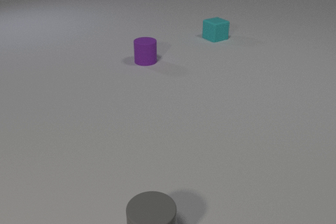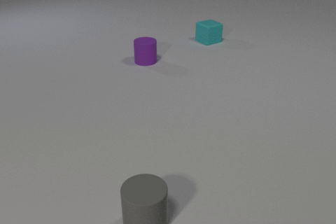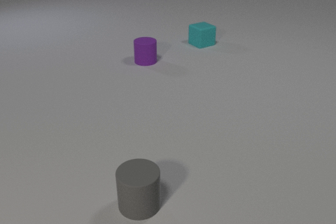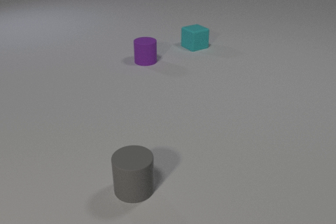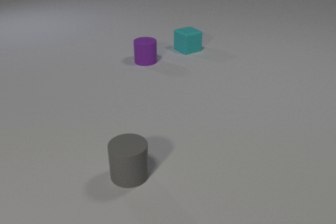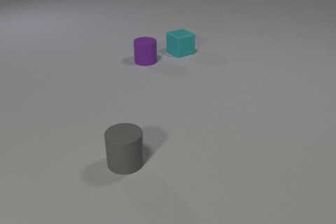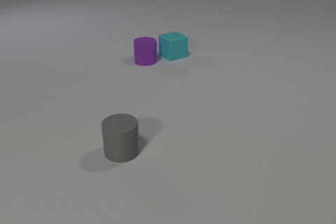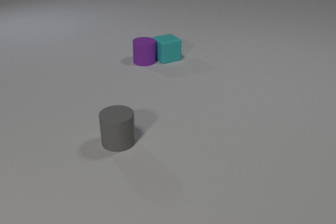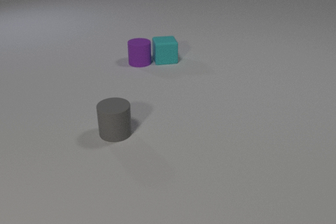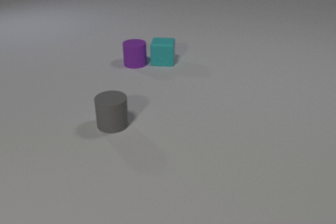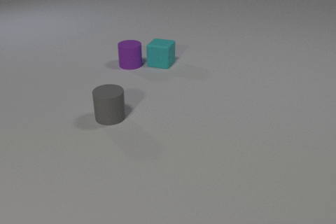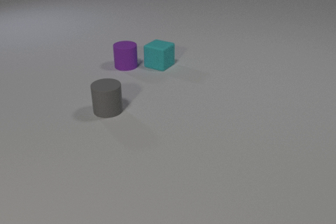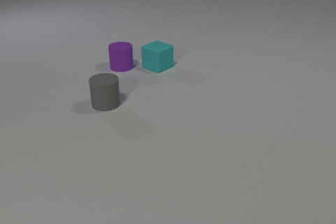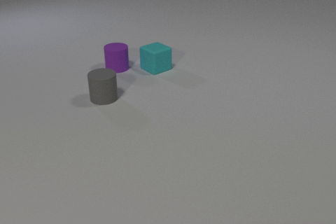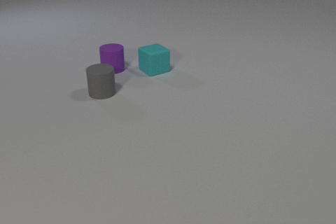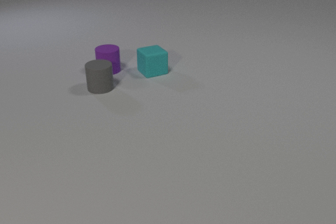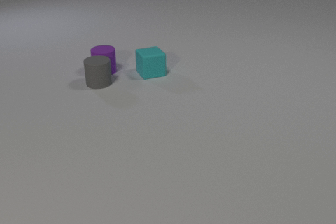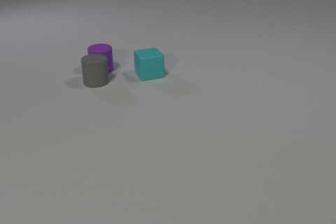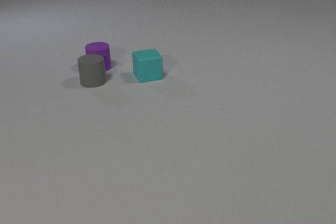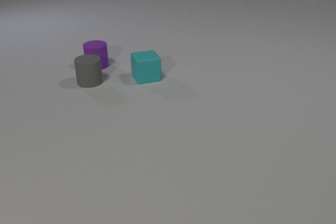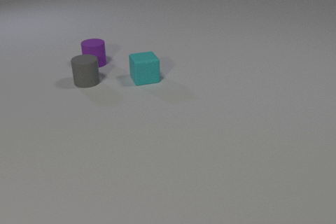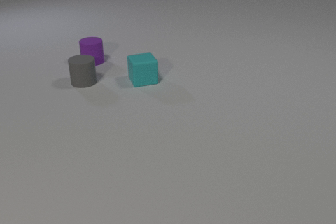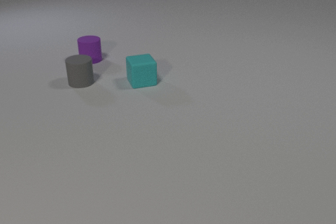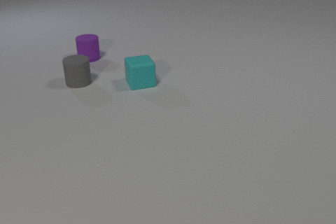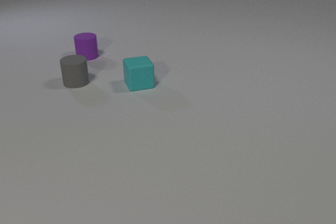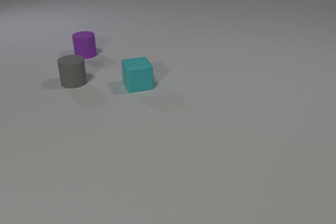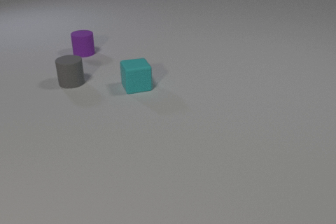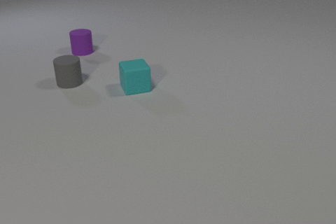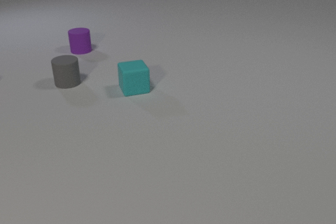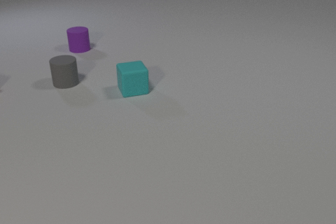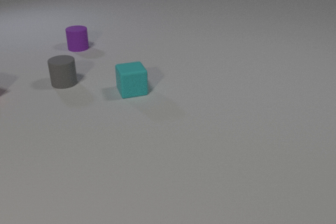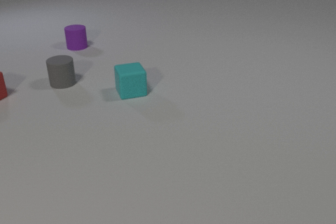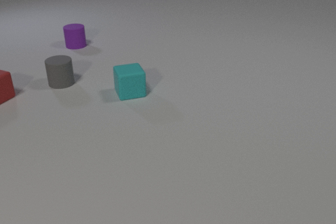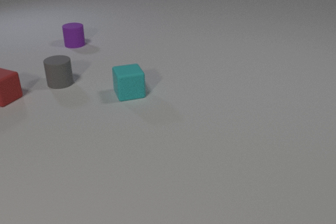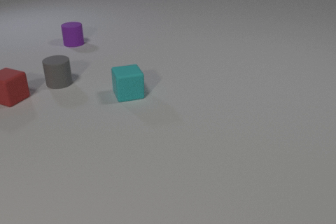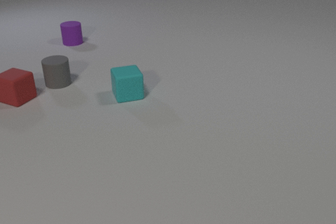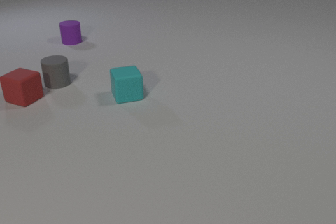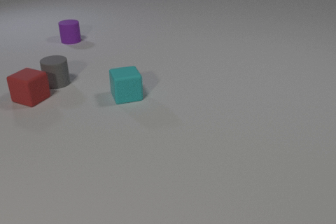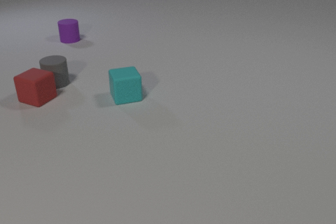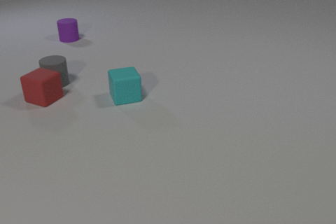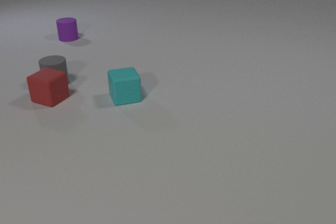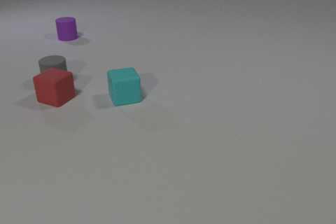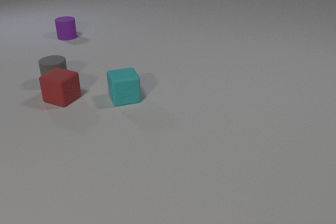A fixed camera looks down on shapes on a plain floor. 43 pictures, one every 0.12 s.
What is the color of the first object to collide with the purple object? cyan.
What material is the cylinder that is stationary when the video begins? rubber.
Are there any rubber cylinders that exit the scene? no.
0.00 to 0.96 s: The cyan rubber cube slides toward the camera and to the left, spins clockwise seen from above by about 15 degrees, its near face sliding to the left. The purple rubber cylinder slides to the left. The gray rubber cylinder slides away from the camera. The cyan rubber cube and the purple rubber cylinder collide.
0.96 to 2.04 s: The cyan rubber cube slides toward the camera and to the left, spins so that its near face slides to the left, clockwise seen from above. The purple rubber cylinder slides to the left. The gray rubber cylinder slides away from the camera. The purple rubber cylinder and the gray rubber cylinder collide.
2.04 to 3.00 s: The cyan rubber cube slides toward the camera and to the left. The purple rubber cylinder slides away from the camera. The gray rubber cylinder slides to the left.
3.00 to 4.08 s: The cyan rubber cube slides toward the camera and to the left. The purple rubber cylinder slides away from the camera. The red rubber cube comes in at the left edge, slides to the right and toward the camera. The gray rubber cylinder slides to the left.
4.08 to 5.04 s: The cyan rubber cube slides toward the camera. The purple rubber cylinder slides away from the camera. The red rubber cube slides to the right.
